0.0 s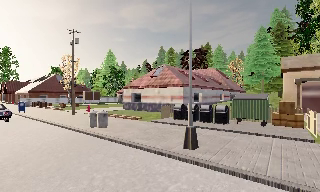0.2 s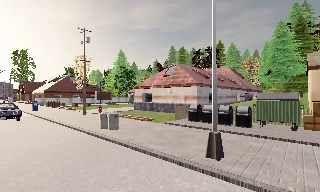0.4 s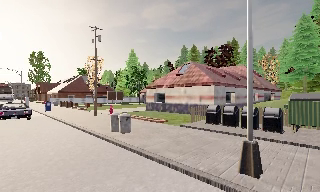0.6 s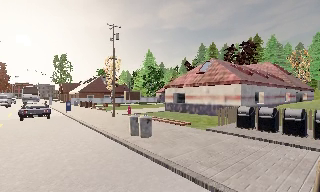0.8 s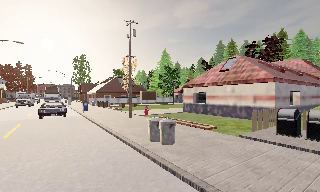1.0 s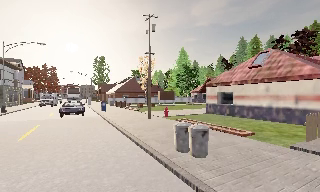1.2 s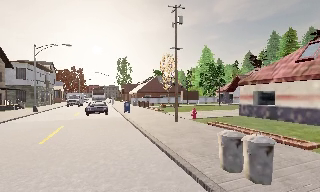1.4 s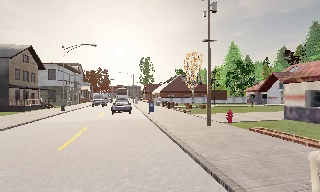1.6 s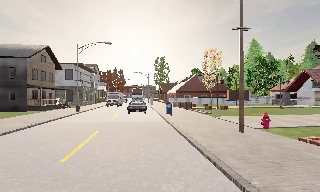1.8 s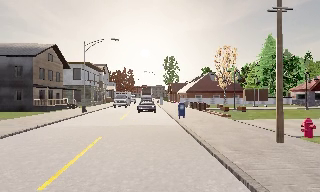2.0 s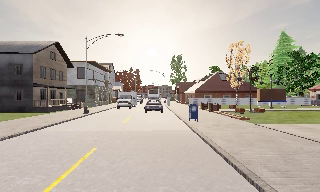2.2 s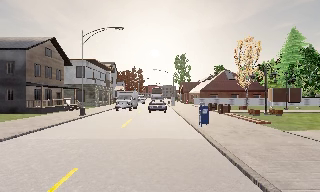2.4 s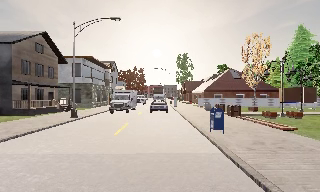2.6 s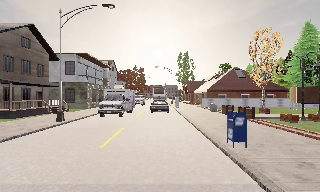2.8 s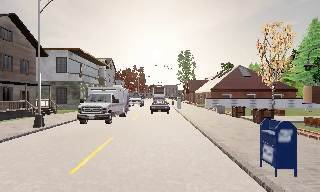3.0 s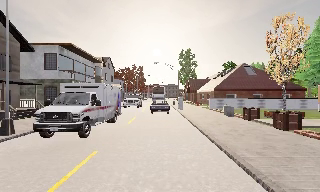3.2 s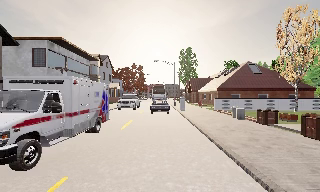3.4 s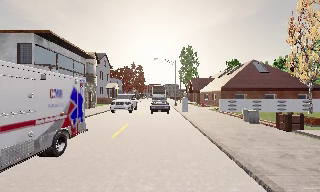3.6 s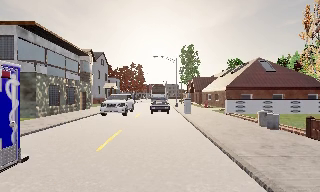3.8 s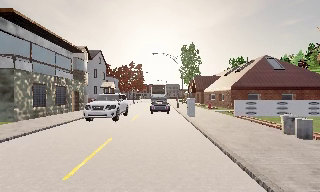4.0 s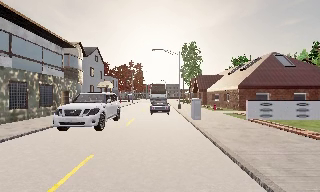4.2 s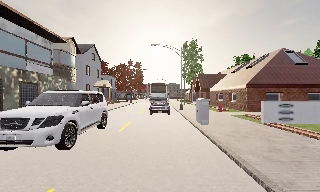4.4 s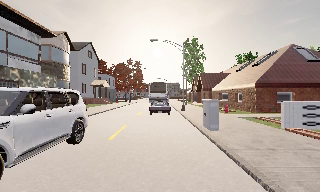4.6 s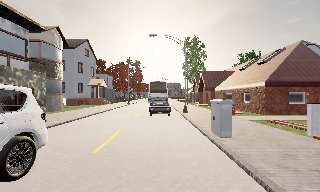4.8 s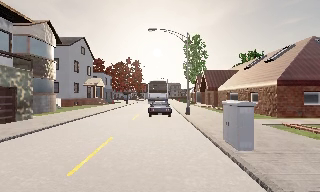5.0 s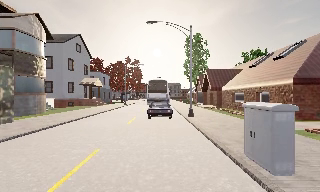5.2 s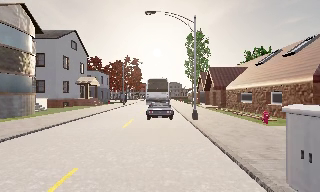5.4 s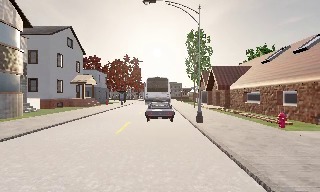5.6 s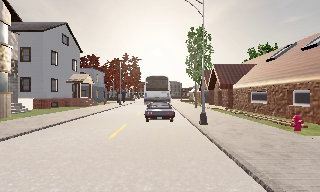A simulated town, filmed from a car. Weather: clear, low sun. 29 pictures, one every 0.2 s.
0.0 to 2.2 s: The scene slides to the right, as the camera pans about 50 degrees to its left. It travels forward, about 13 m. It gains speed.
2.2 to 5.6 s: The camera travels forward, about 25 m, so what stands in front looms larger.
The film runs forward here.
